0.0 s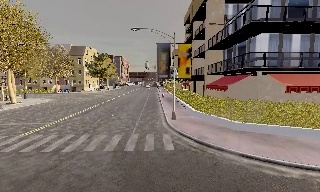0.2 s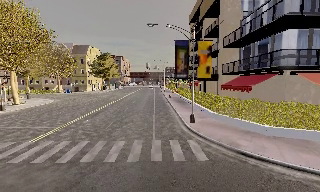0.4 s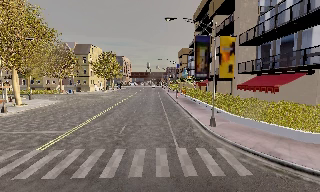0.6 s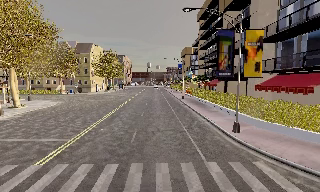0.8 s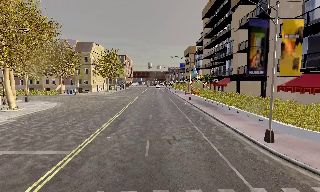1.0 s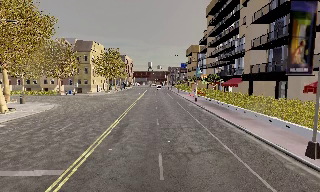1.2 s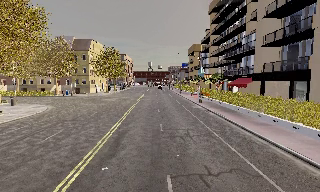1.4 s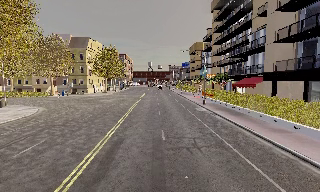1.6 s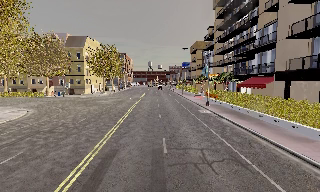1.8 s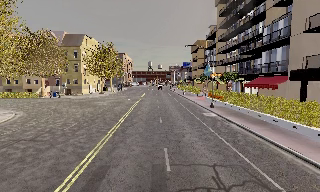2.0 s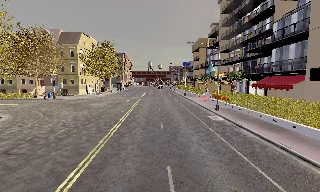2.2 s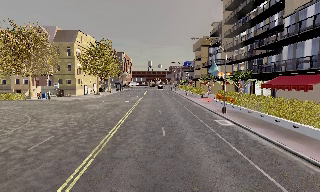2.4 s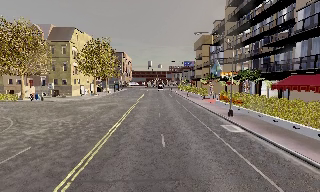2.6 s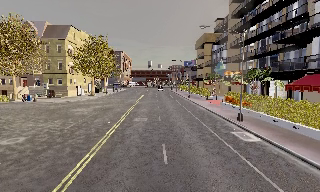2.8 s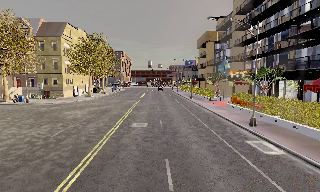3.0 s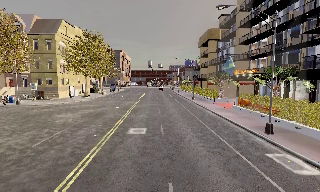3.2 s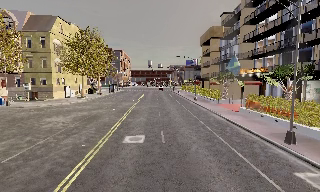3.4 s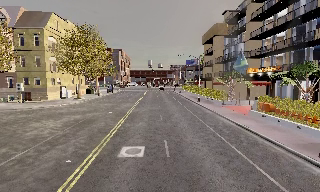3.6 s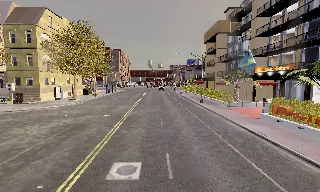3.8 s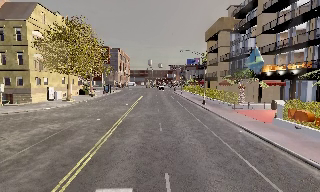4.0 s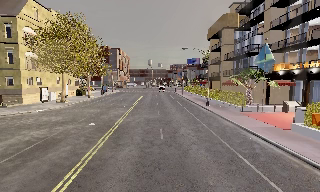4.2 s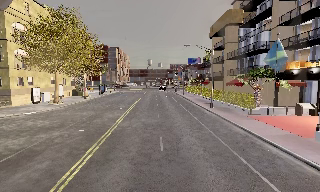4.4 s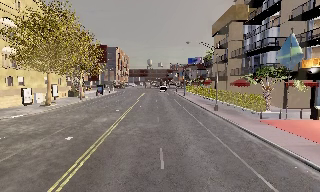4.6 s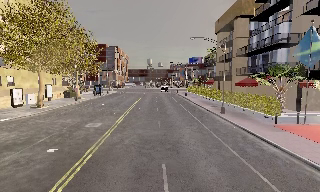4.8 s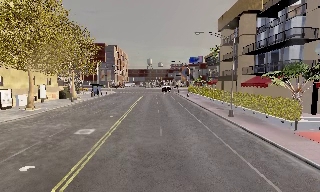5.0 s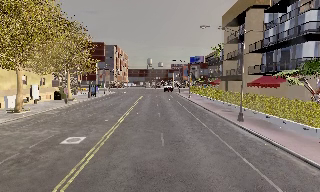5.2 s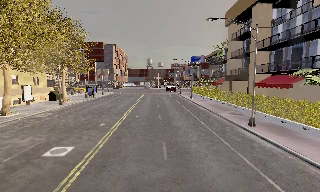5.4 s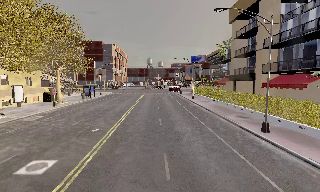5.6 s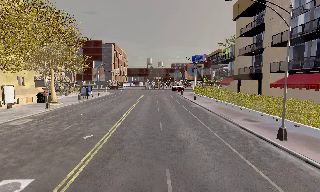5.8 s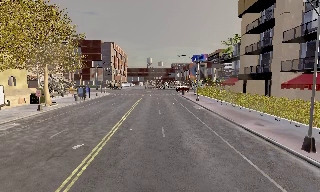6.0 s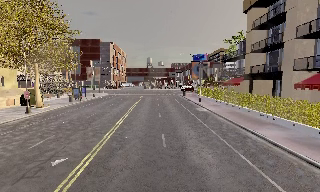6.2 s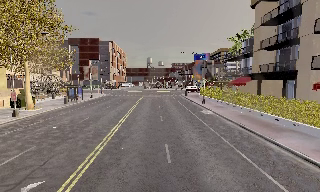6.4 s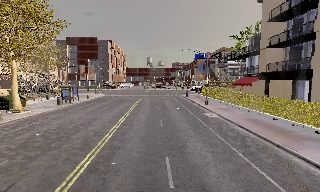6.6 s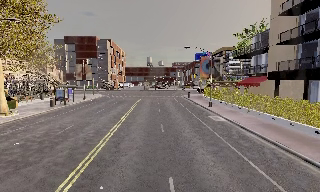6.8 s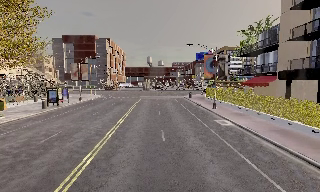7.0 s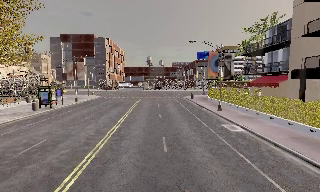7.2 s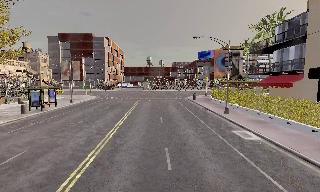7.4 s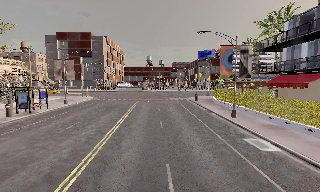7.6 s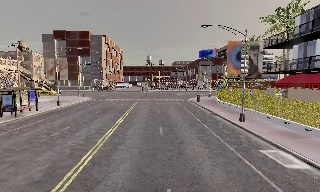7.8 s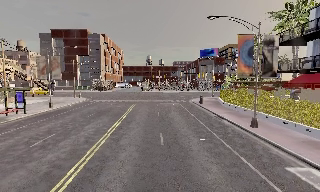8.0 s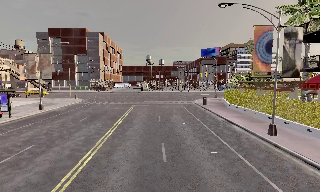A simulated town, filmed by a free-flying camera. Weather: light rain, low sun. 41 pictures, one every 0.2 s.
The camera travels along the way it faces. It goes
forward.
0.0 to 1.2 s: The camera travels forward and to its left, about 11 m, so what stands in front looms larger.
1.2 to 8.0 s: The camera travels forward, about 55 m, so what stands in front looms larger.
The film runs forward here.
